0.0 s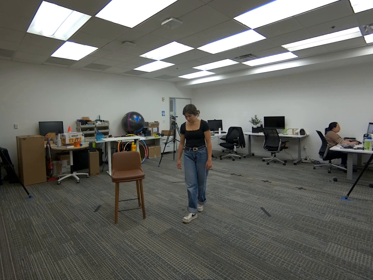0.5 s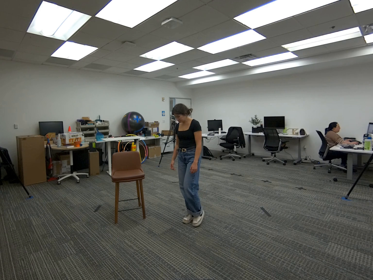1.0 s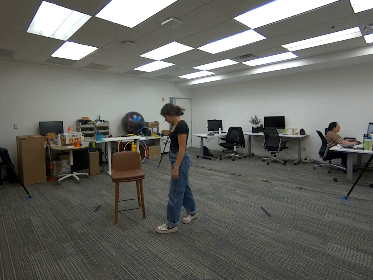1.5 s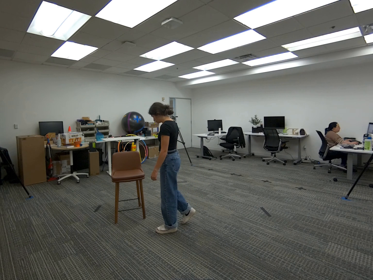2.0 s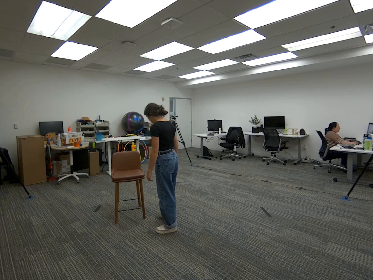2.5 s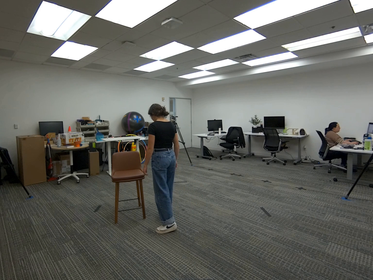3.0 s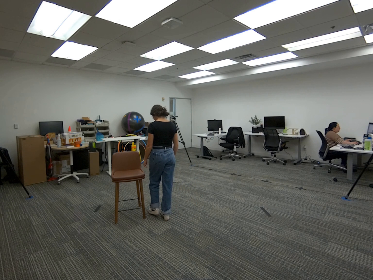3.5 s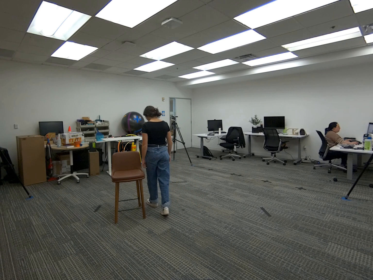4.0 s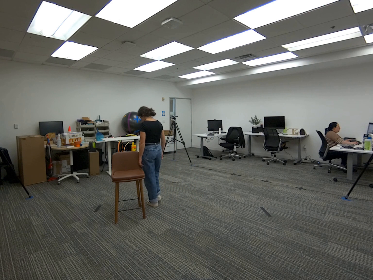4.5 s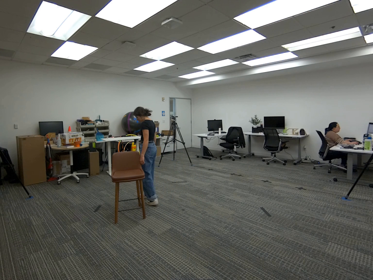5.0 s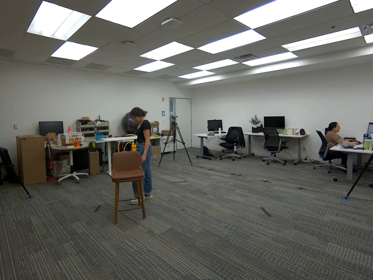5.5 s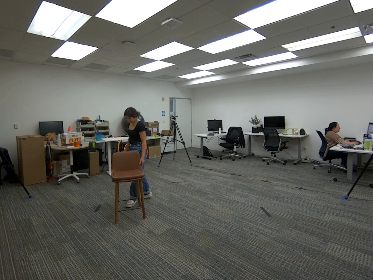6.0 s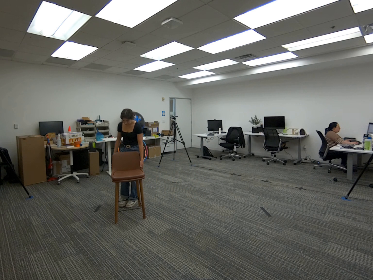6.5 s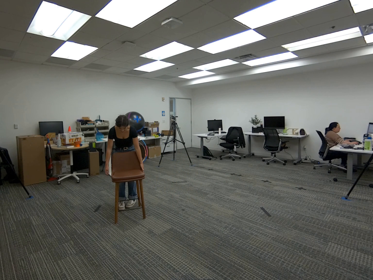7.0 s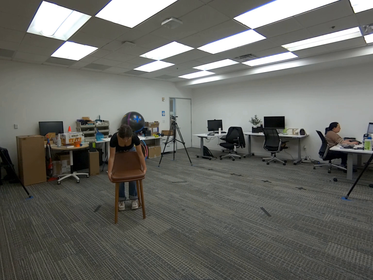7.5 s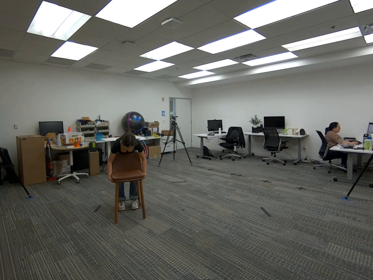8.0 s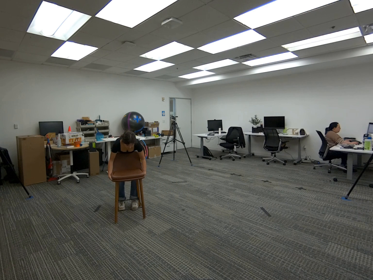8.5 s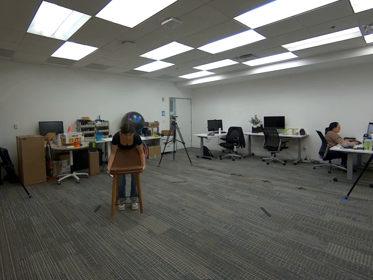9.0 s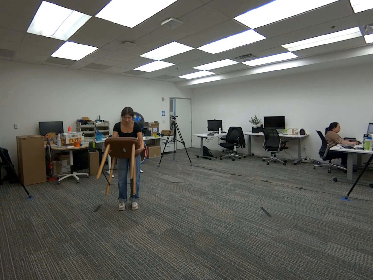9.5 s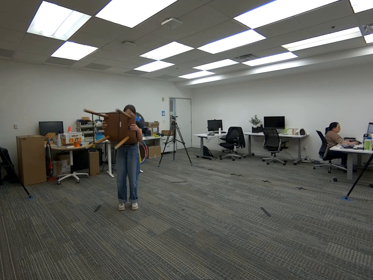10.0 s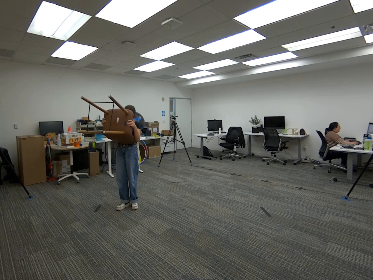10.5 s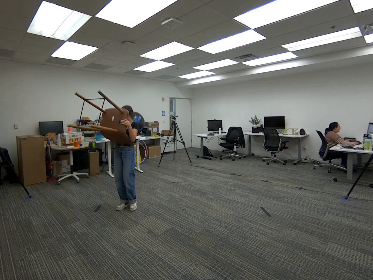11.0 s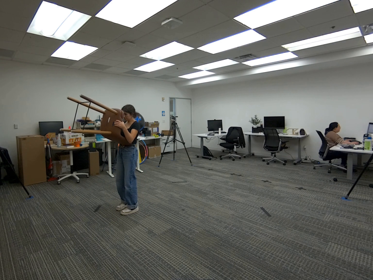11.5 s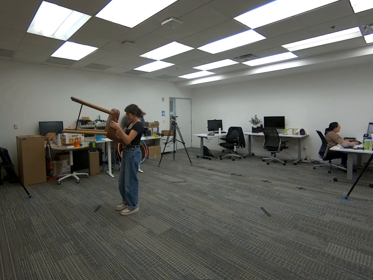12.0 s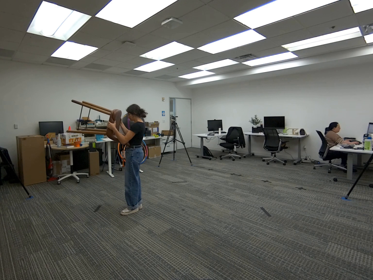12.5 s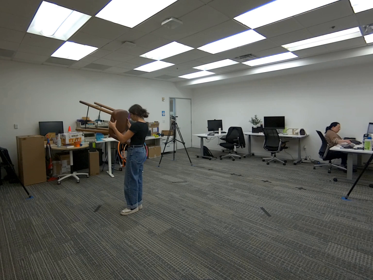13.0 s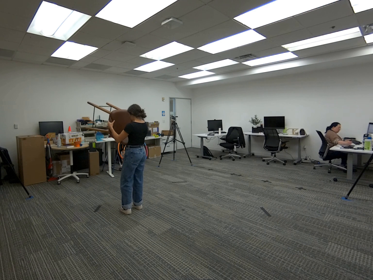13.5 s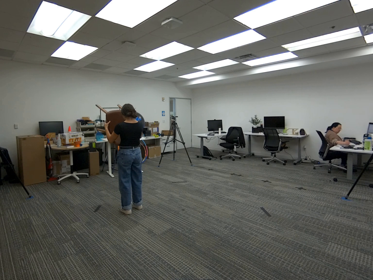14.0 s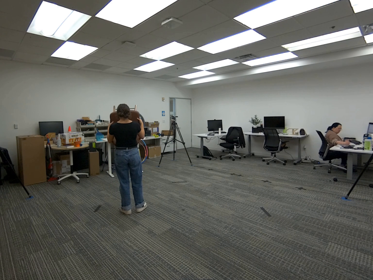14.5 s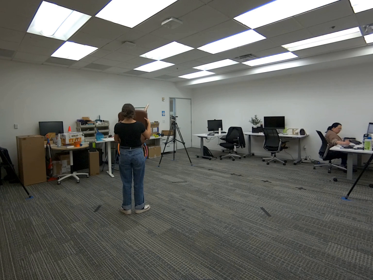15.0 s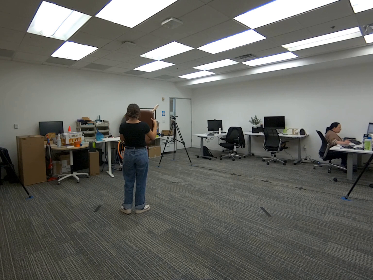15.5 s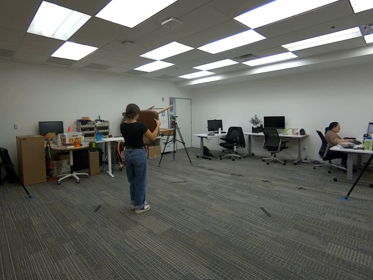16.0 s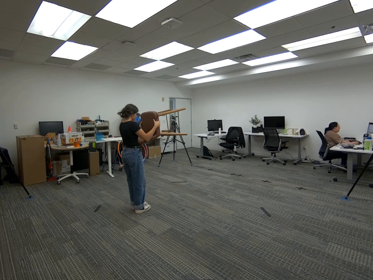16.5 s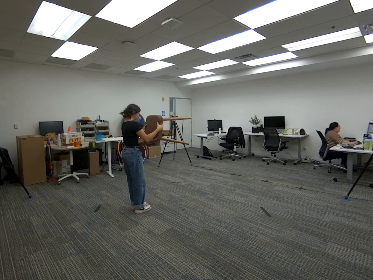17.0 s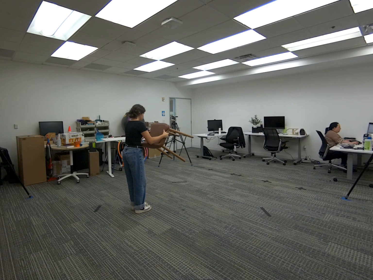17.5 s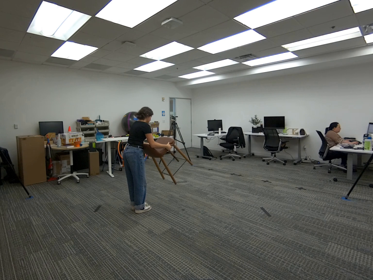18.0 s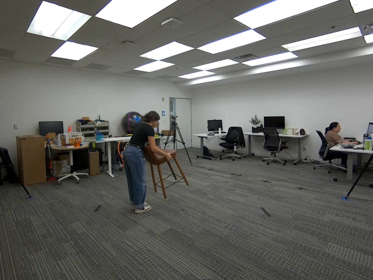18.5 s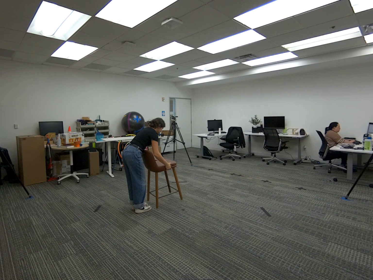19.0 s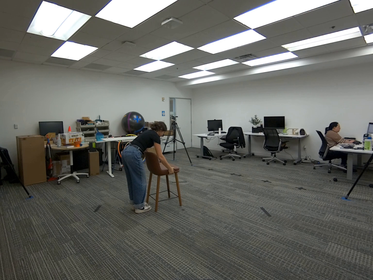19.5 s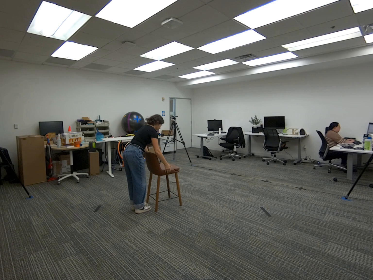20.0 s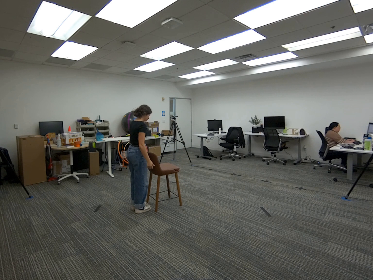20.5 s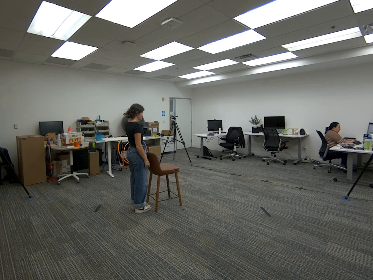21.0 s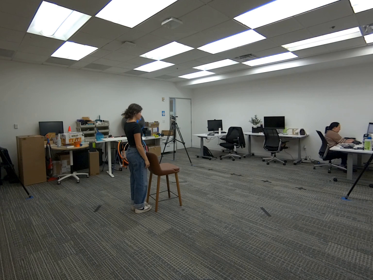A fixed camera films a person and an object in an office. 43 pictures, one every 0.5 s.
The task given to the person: Walk over to the tall bar stool and grasp the stool with both hands rotating the bar stool 180° and then placing the tall bar stool back on the ground.
